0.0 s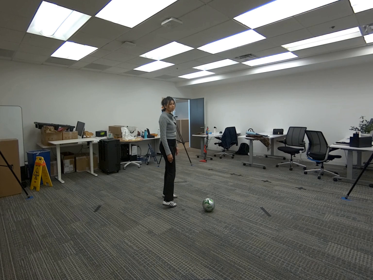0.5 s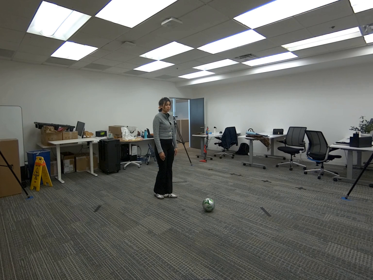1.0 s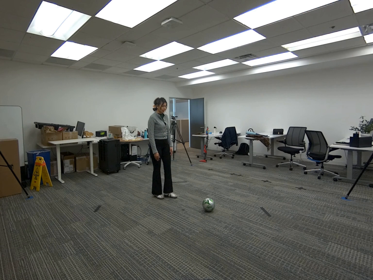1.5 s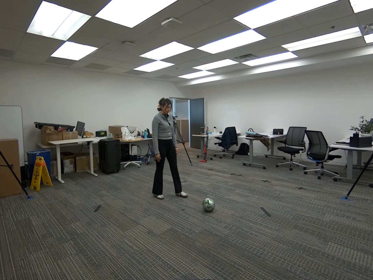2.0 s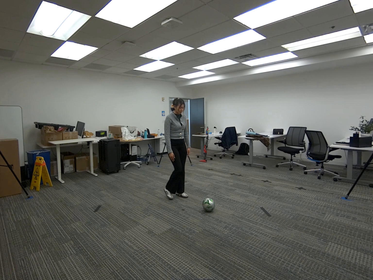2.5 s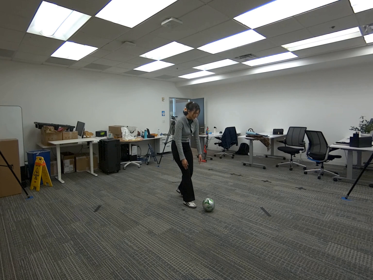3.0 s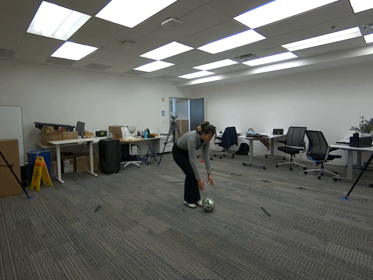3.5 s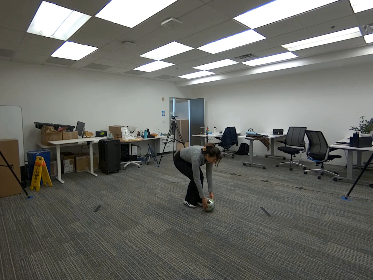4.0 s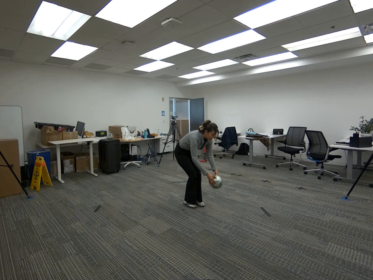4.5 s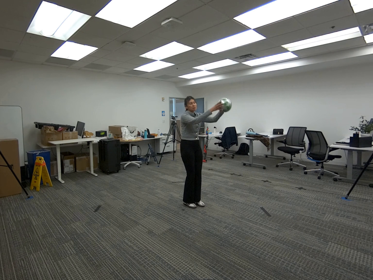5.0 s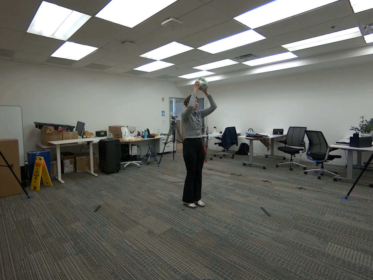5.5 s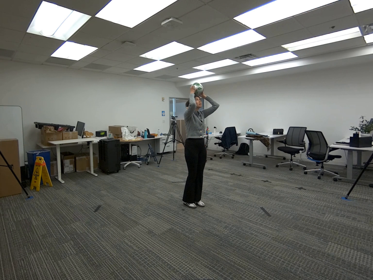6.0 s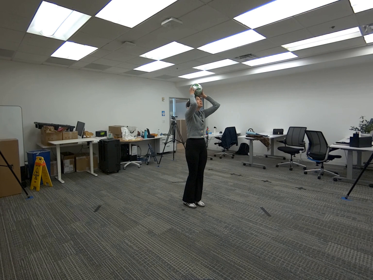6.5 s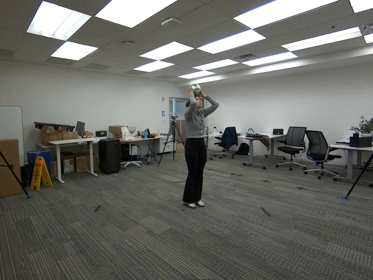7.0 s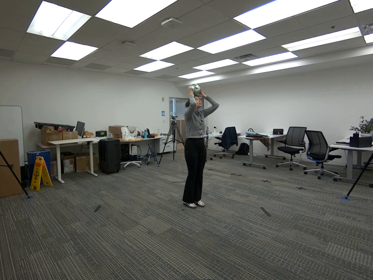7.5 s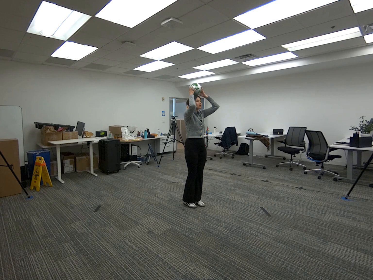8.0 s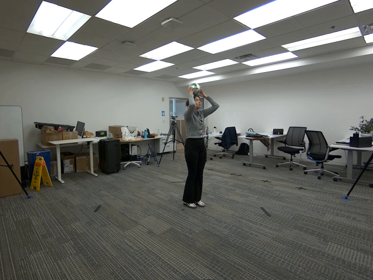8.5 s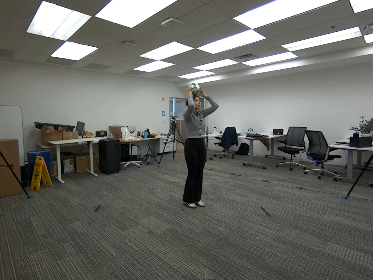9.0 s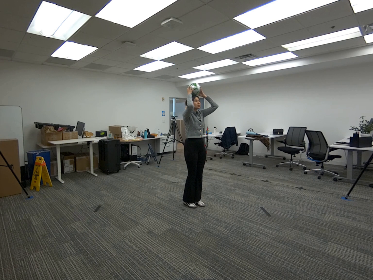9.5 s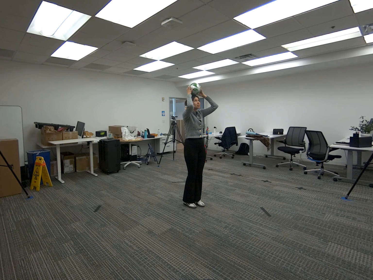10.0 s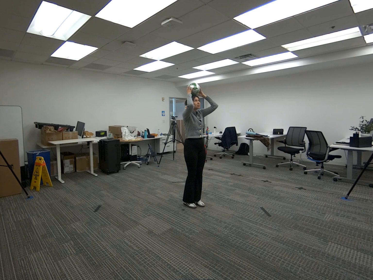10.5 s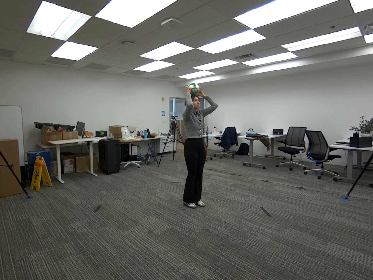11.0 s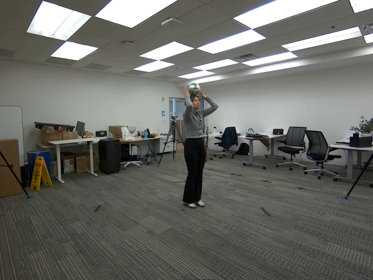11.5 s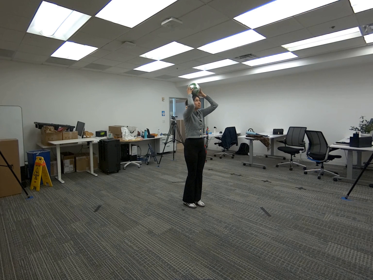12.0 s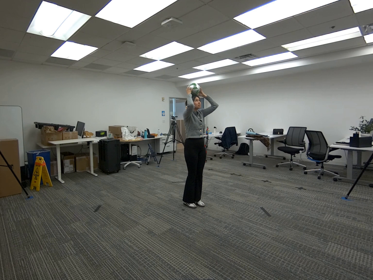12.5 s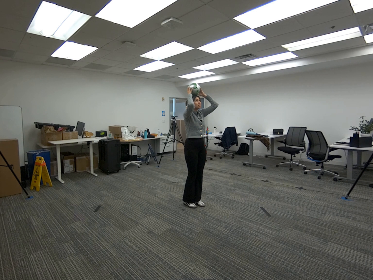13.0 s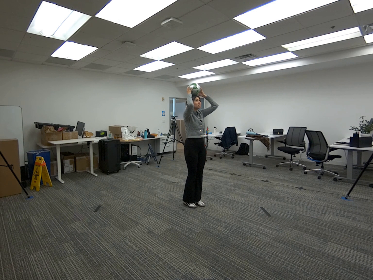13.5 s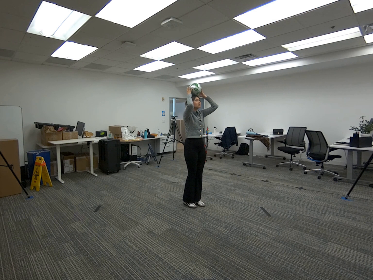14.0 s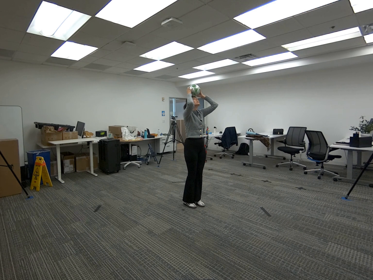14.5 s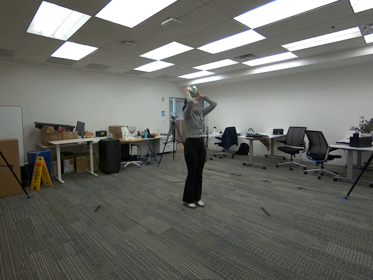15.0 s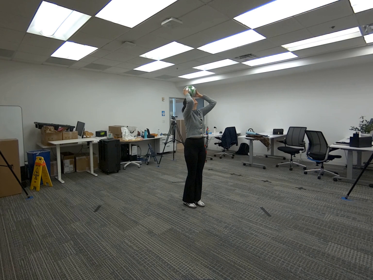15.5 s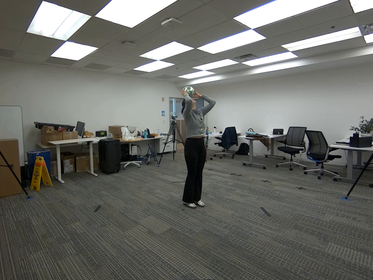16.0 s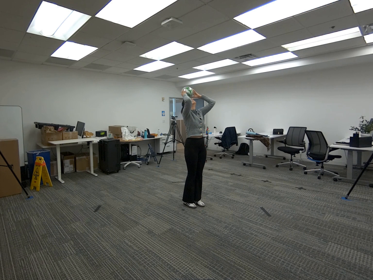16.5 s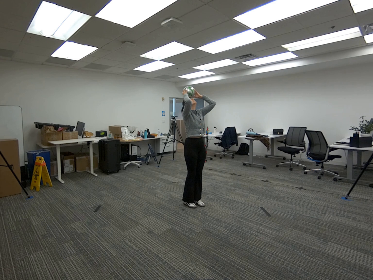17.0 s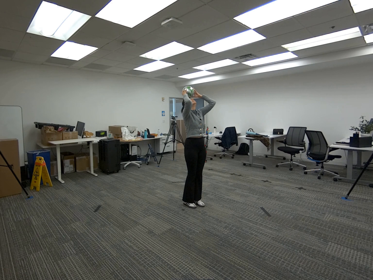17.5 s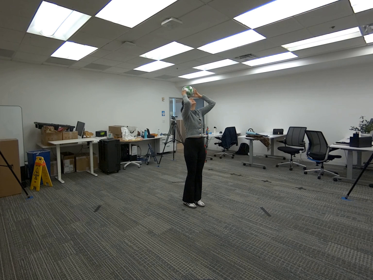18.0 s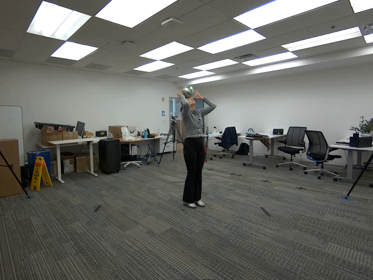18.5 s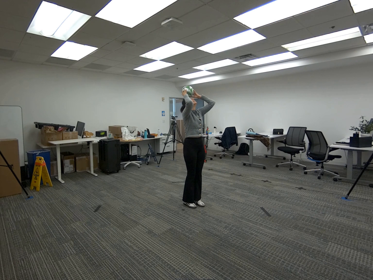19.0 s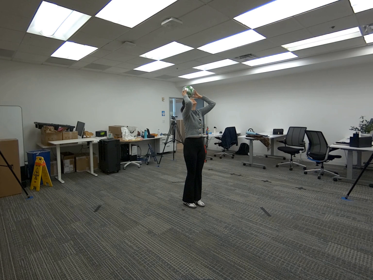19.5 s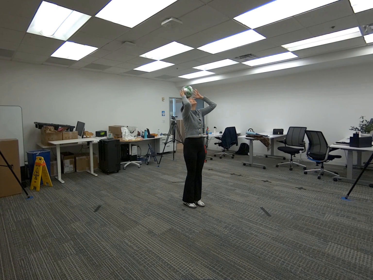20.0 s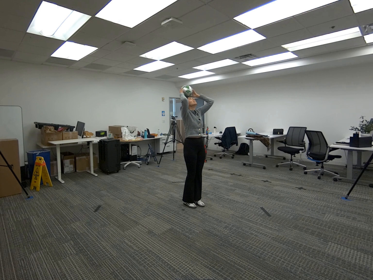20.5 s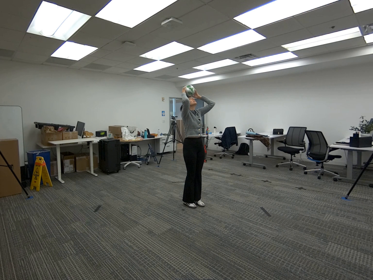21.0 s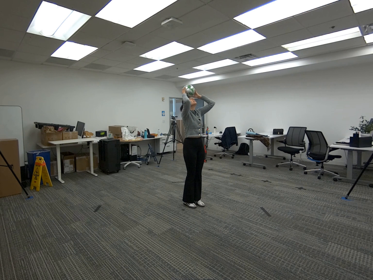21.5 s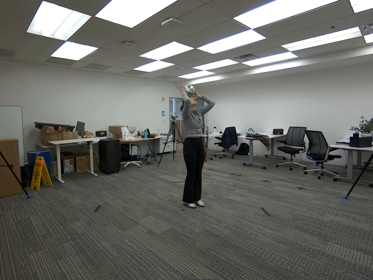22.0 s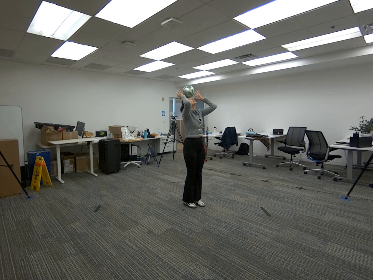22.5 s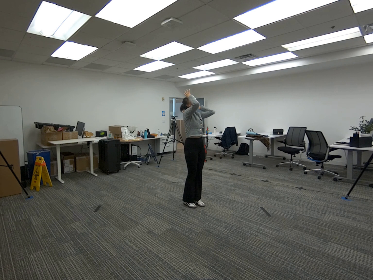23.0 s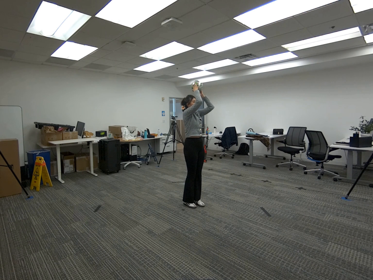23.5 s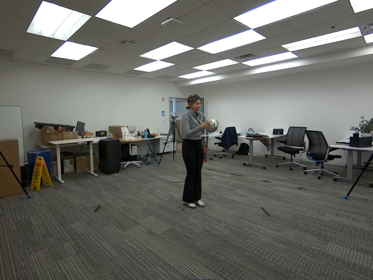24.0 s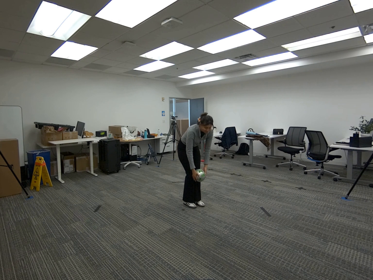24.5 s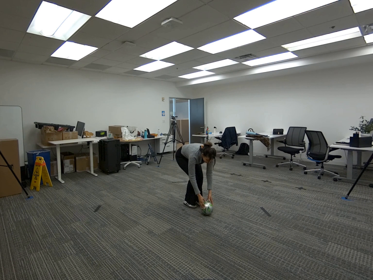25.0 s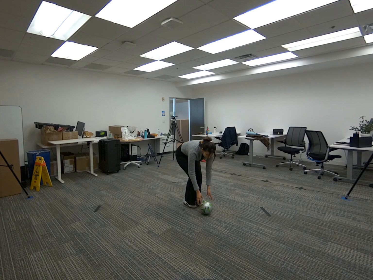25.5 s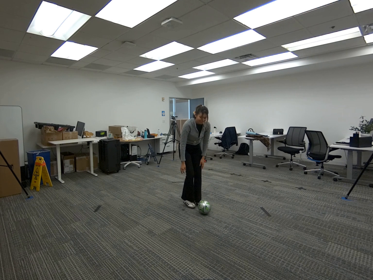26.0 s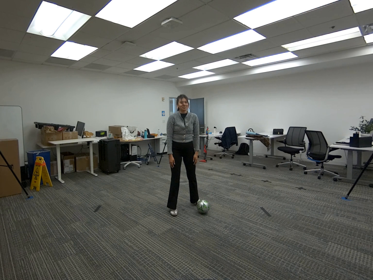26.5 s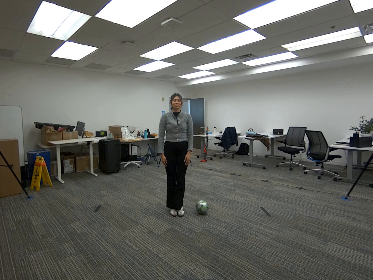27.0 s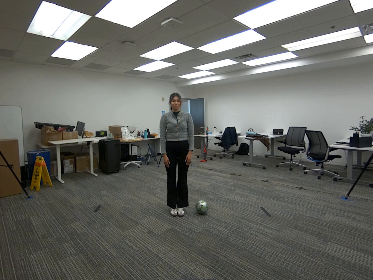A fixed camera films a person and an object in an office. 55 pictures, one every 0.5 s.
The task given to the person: Walk over to the soccer ball pick up the soccer ball with both hands and attempt to balance the soccer ball on your head.
